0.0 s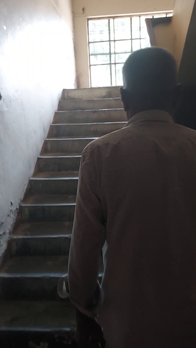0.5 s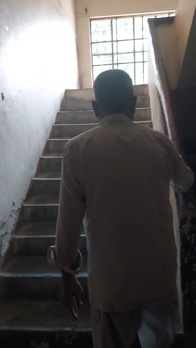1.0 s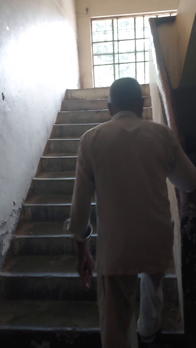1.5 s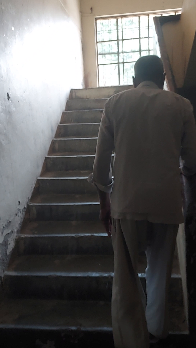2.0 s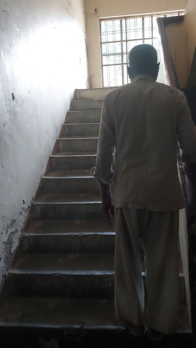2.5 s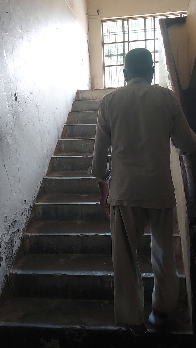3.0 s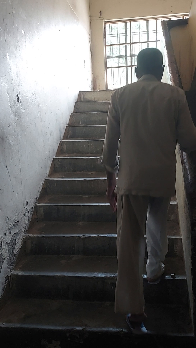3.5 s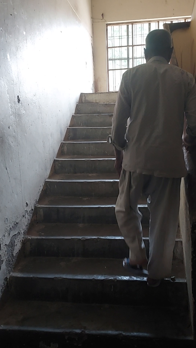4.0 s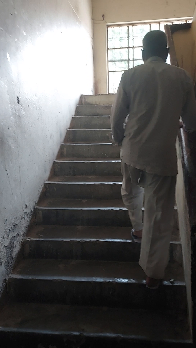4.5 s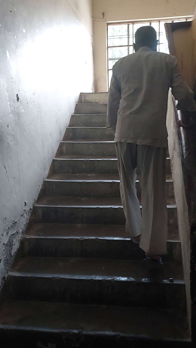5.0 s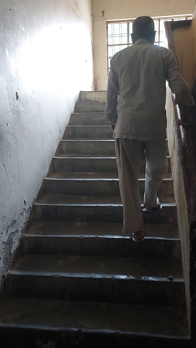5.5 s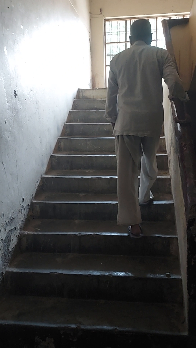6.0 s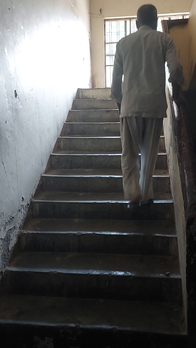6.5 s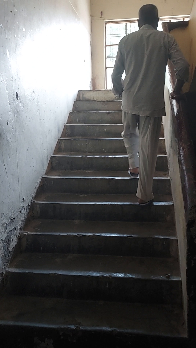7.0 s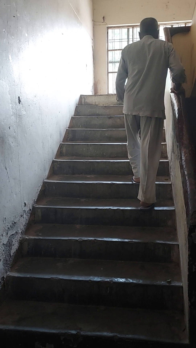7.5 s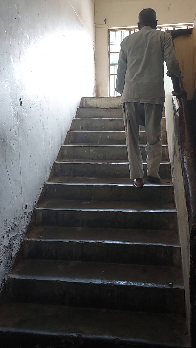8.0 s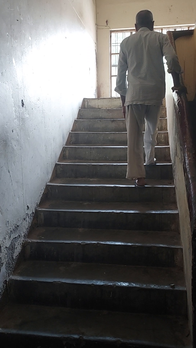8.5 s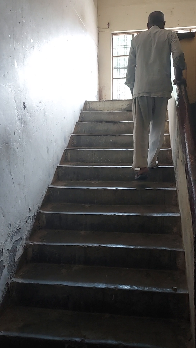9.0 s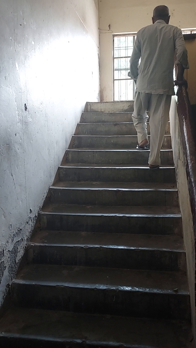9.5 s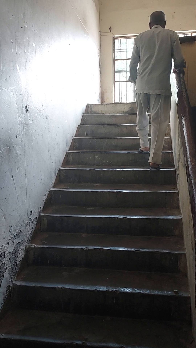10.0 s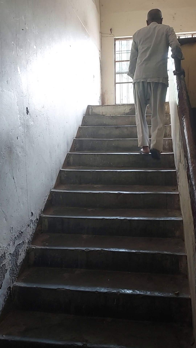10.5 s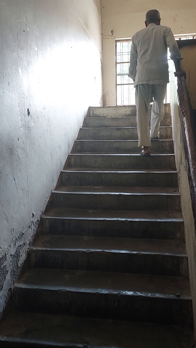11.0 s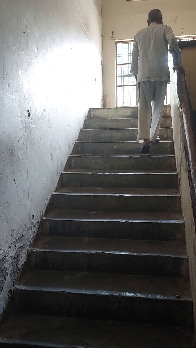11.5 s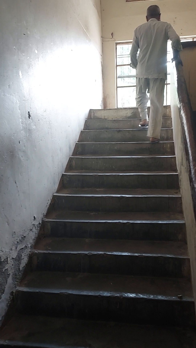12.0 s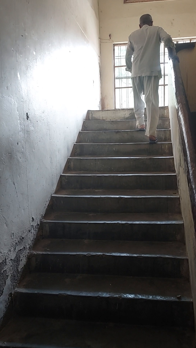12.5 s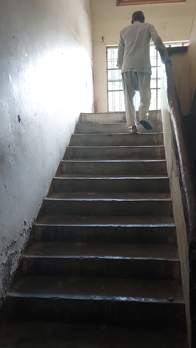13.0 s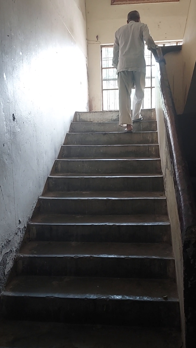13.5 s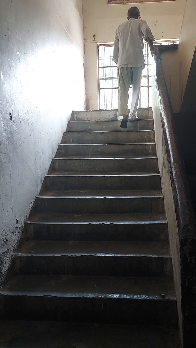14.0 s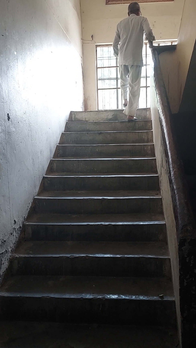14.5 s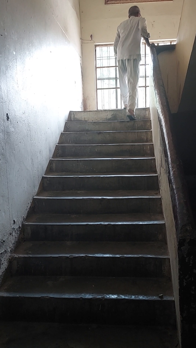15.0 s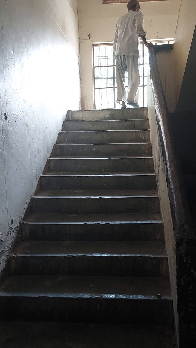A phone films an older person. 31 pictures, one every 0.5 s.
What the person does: Climbing stairs.
